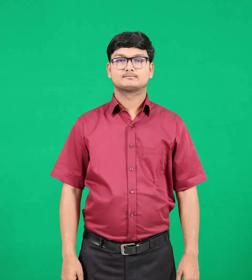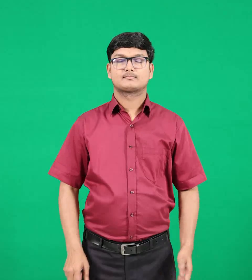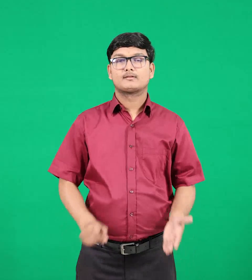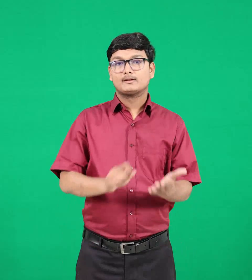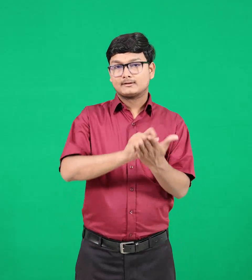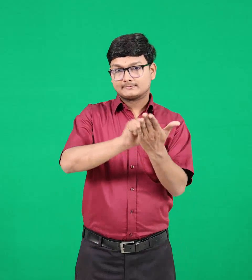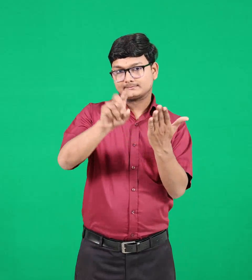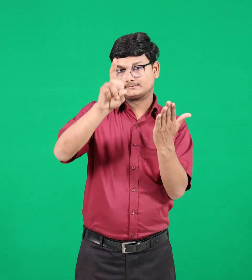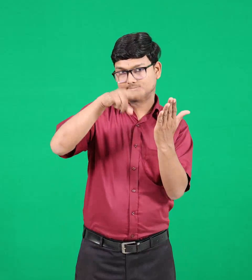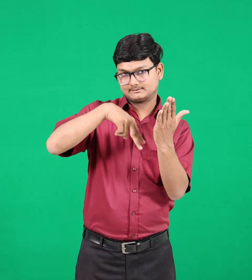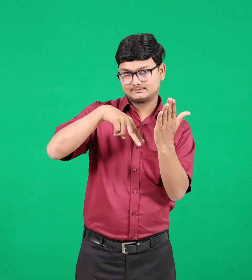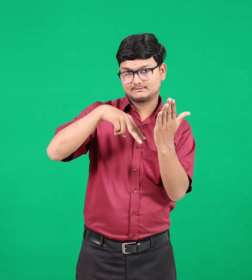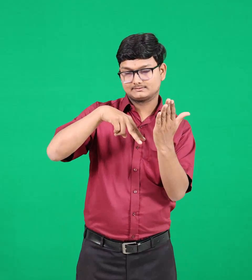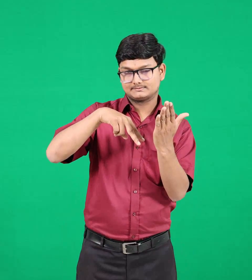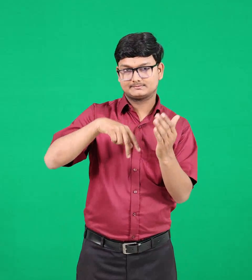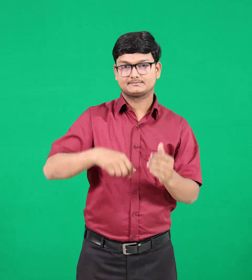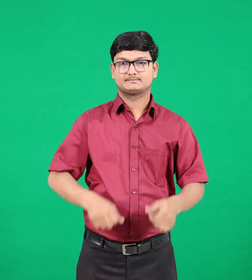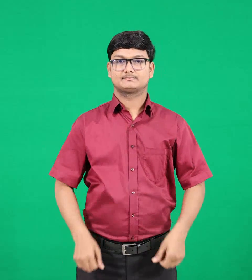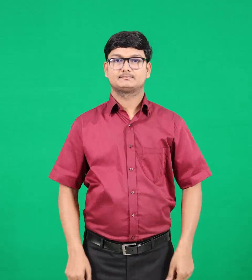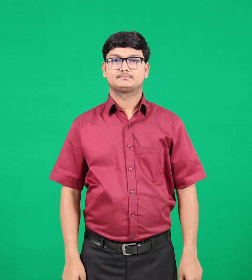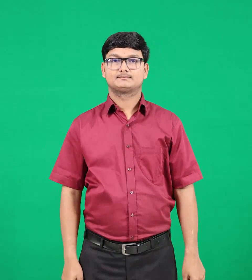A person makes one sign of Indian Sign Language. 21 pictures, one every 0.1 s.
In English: literacy
